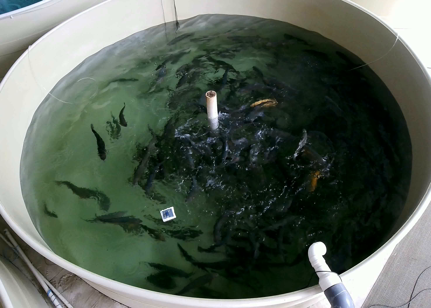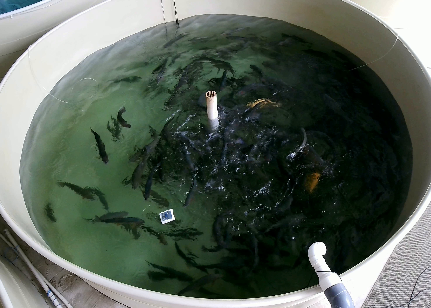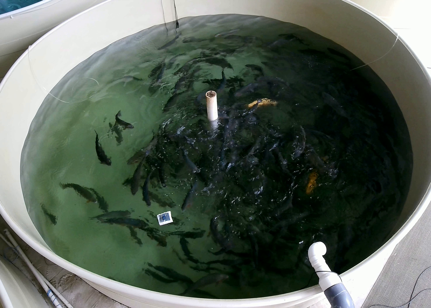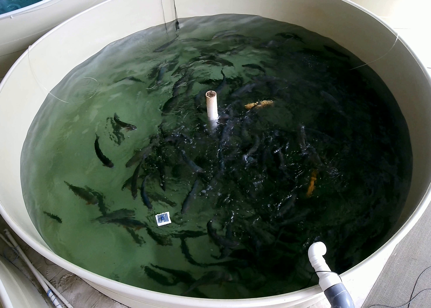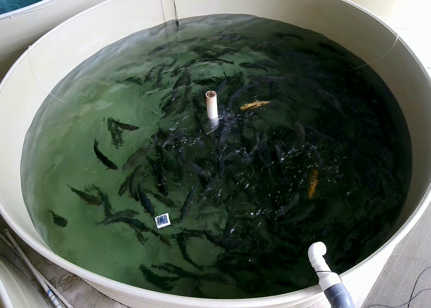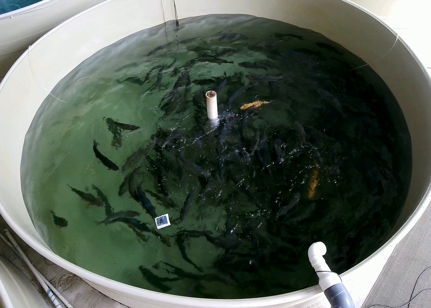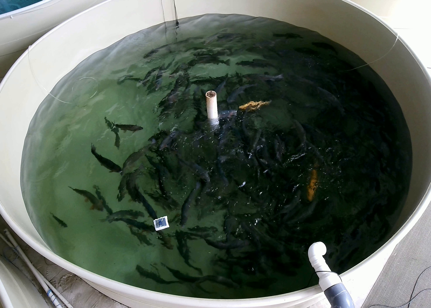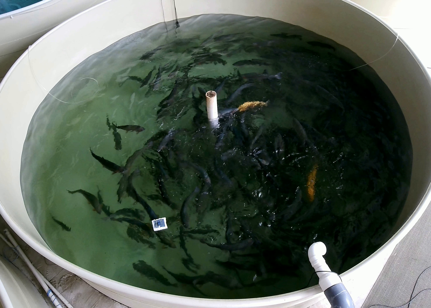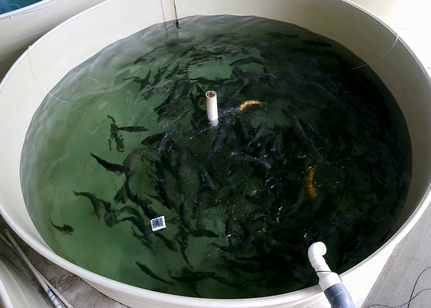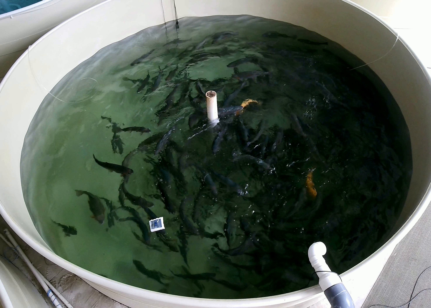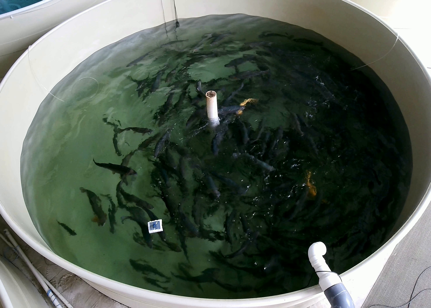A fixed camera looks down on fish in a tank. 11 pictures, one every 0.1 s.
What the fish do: Weak feeding.
